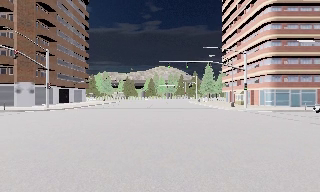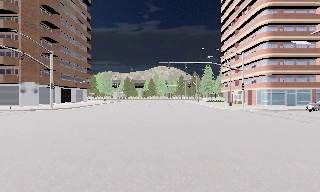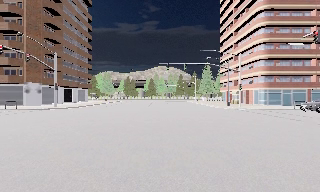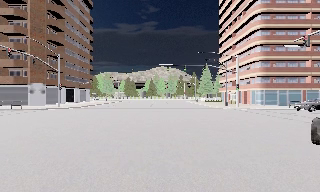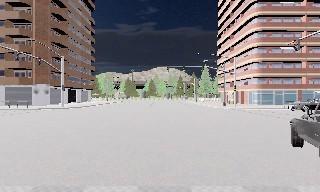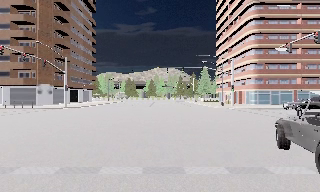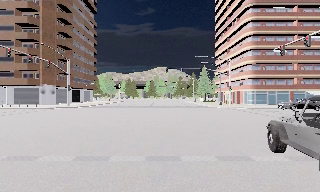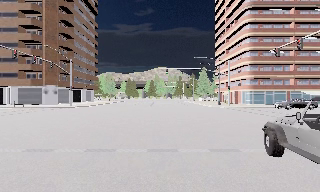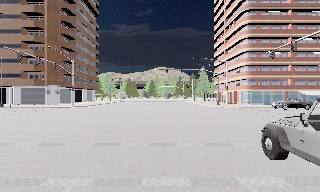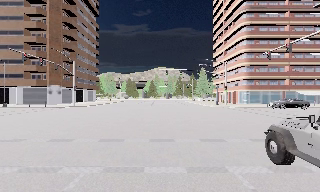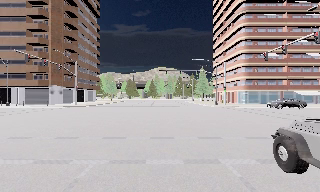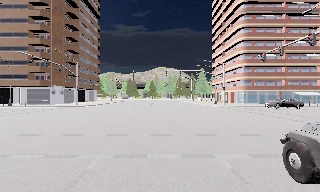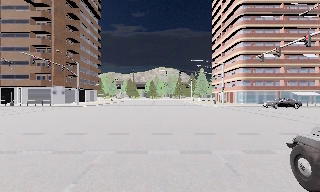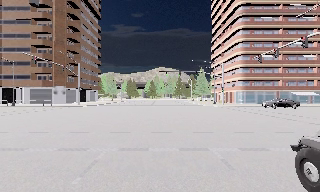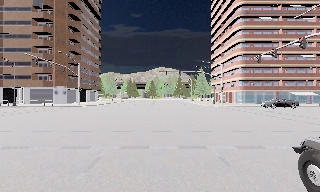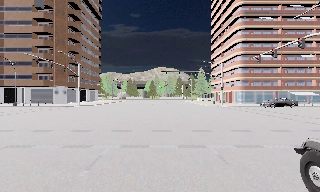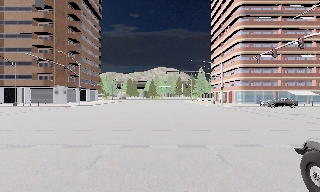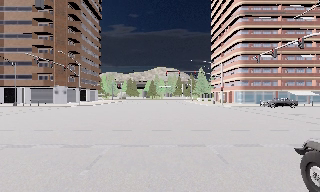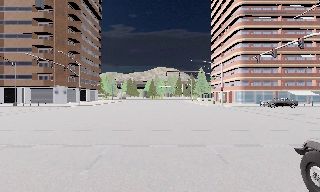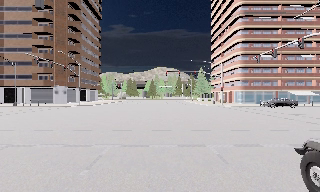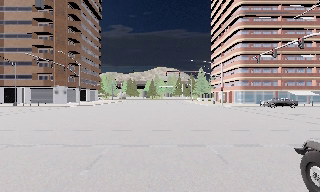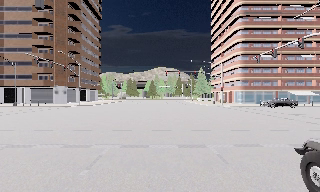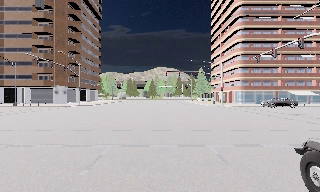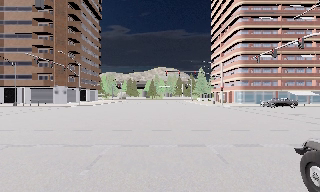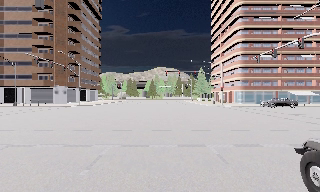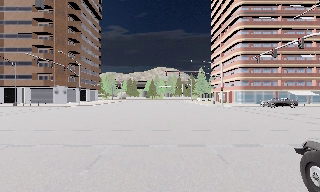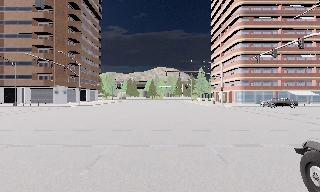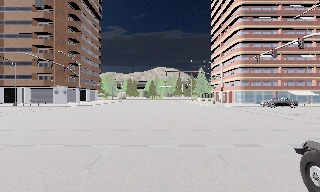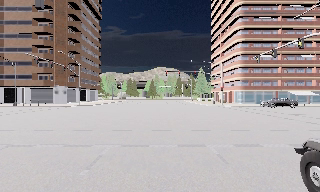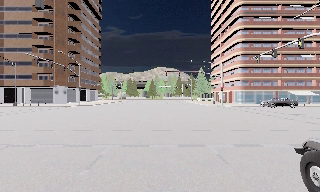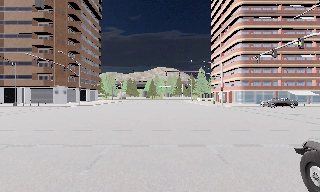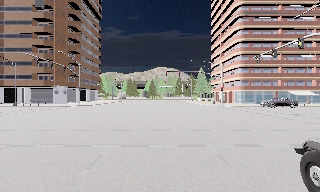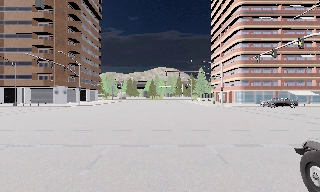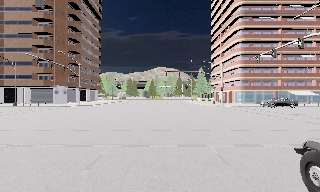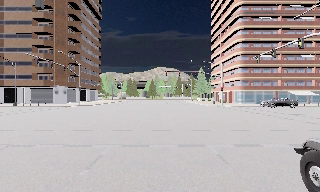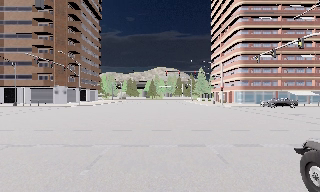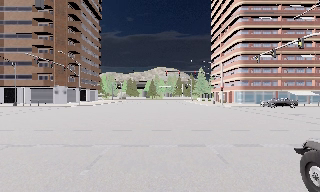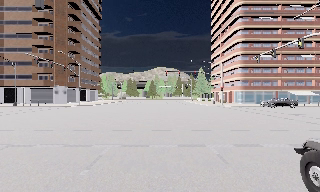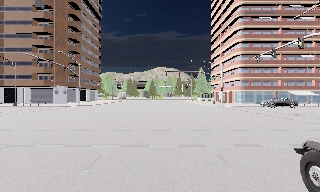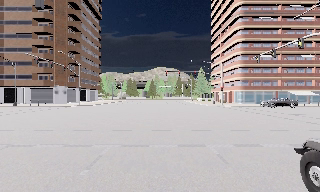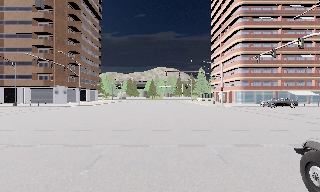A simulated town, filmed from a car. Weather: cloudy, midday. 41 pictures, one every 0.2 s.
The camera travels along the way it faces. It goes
backward.
0.0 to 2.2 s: The camera travels backward, about 7 m, so what stands in front gets smaller. It loses speed.
2.2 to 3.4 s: The camera travels backward, about 1 m, so what stands in front gets smaller. It loses speed.
3.4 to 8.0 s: The camera keeps its place and its aim.
The film runs backward here.
